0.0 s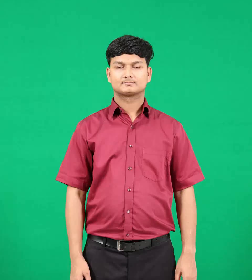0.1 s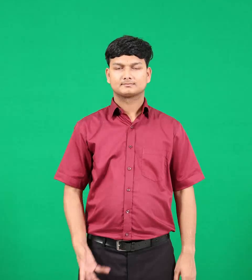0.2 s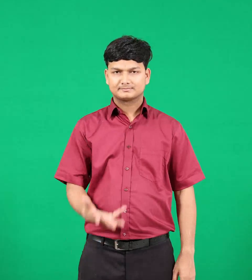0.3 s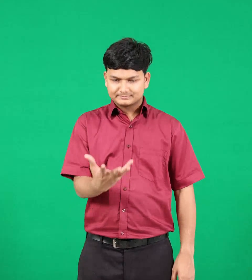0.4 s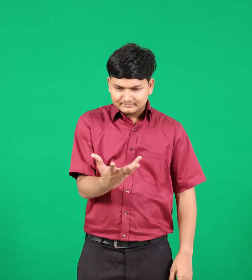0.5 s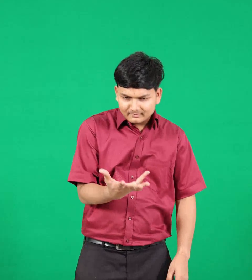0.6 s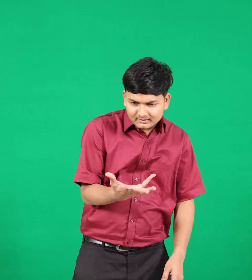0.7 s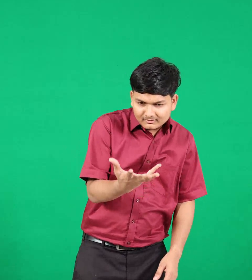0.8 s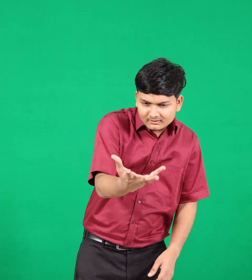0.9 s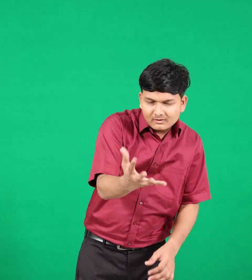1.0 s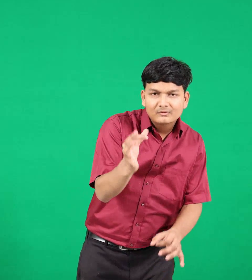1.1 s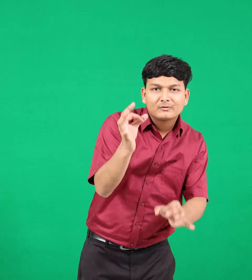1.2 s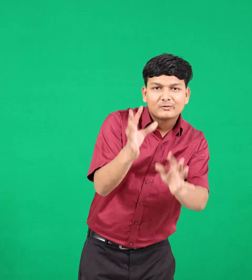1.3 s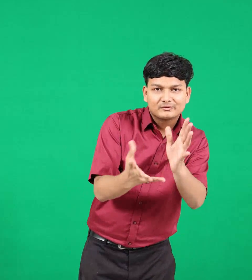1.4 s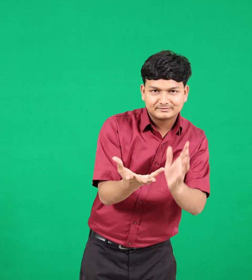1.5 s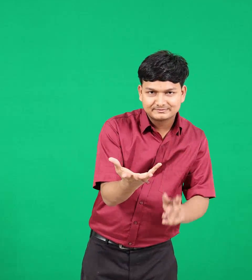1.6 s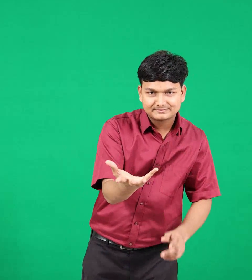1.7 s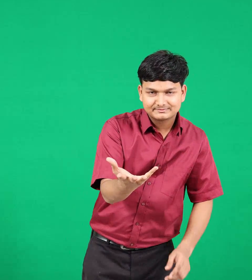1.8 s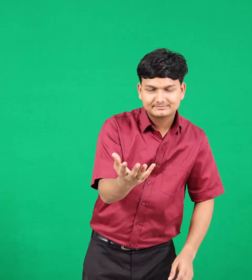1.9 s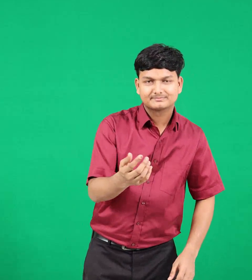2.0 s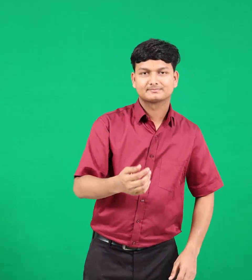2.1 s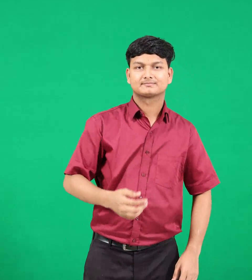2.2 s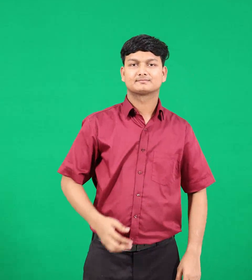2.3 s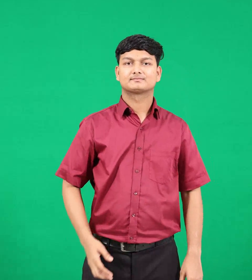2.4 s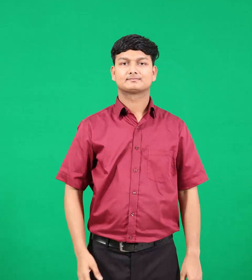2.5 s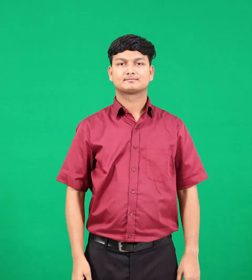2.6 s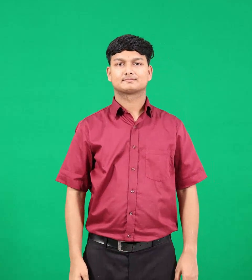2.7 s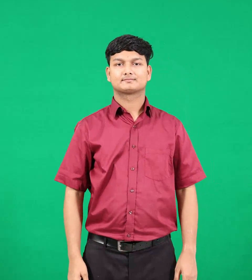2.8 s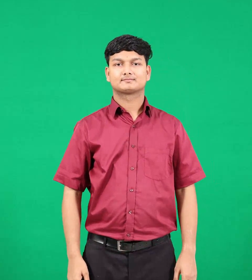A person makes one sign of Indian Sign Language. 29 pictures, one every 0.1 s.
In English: bake
